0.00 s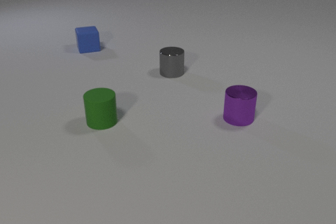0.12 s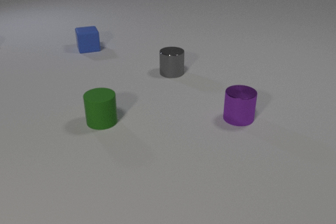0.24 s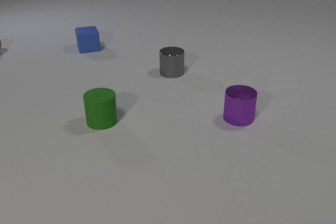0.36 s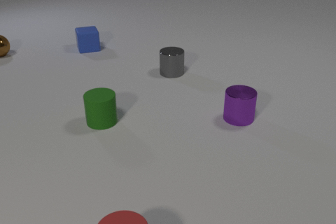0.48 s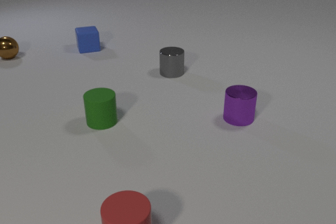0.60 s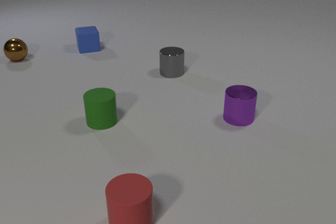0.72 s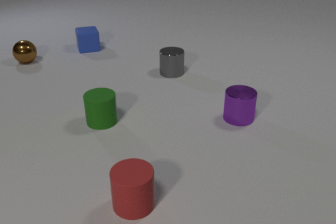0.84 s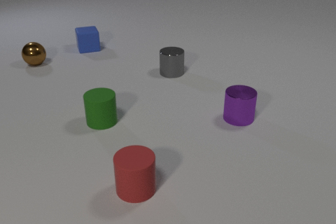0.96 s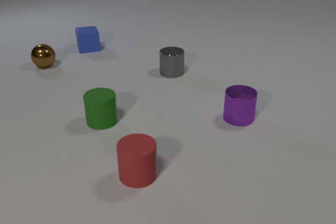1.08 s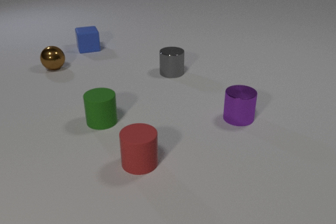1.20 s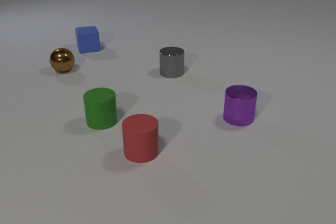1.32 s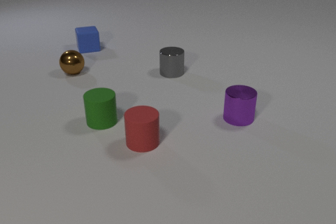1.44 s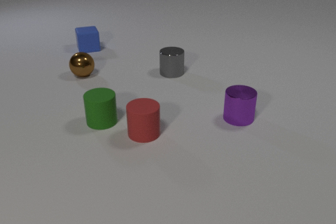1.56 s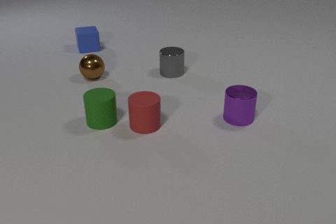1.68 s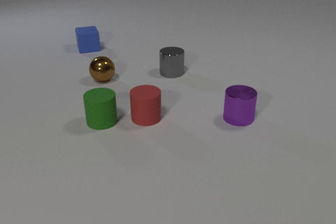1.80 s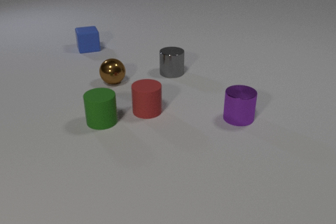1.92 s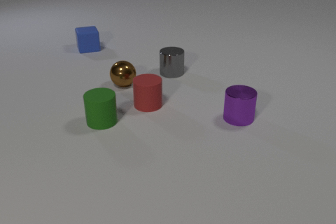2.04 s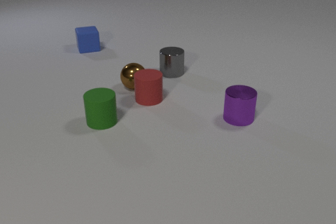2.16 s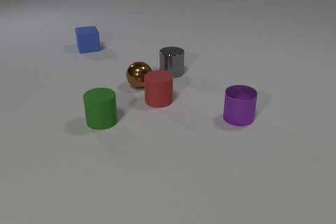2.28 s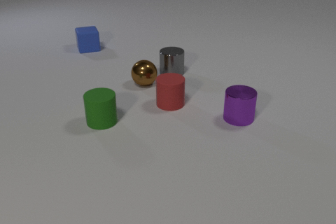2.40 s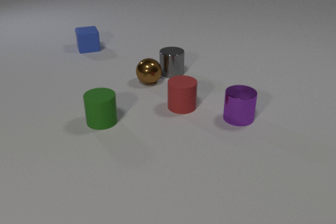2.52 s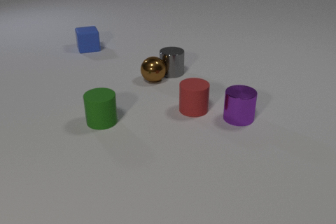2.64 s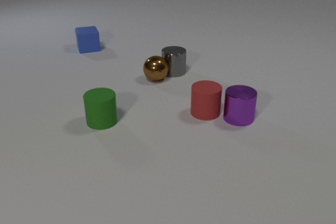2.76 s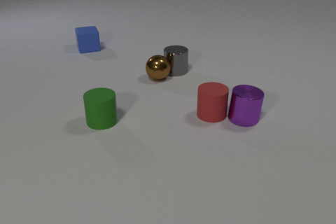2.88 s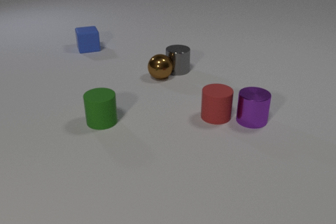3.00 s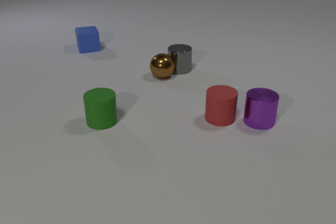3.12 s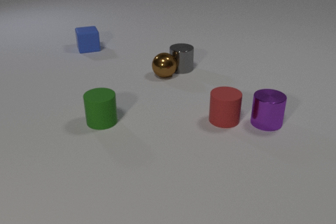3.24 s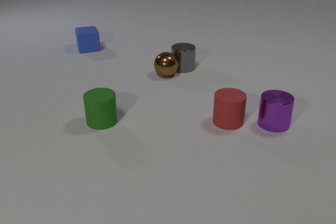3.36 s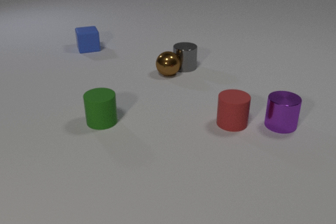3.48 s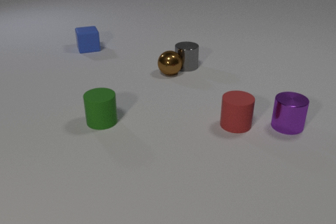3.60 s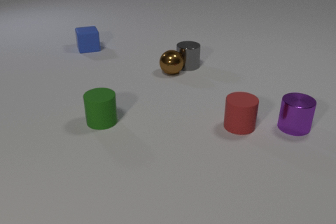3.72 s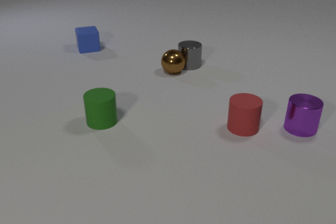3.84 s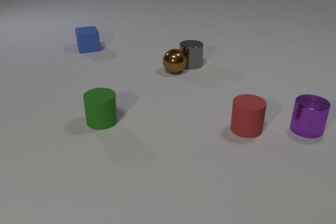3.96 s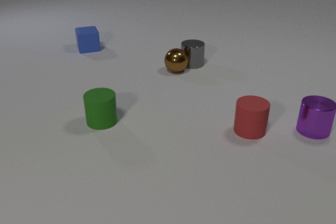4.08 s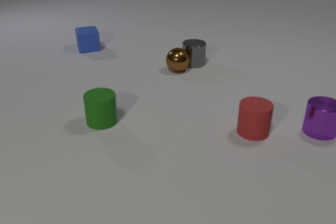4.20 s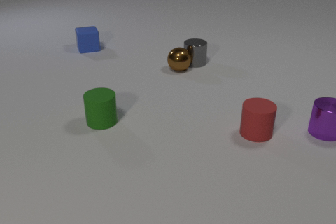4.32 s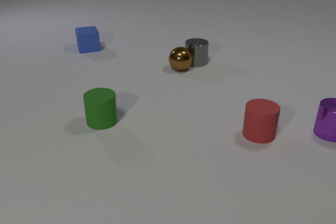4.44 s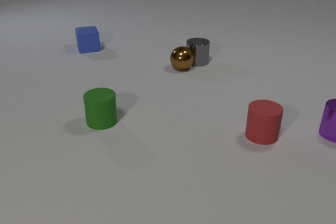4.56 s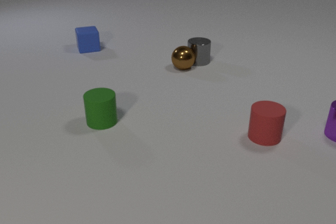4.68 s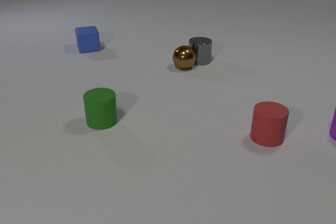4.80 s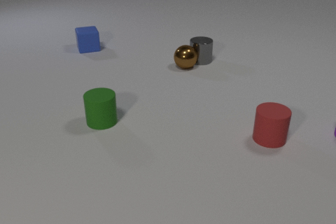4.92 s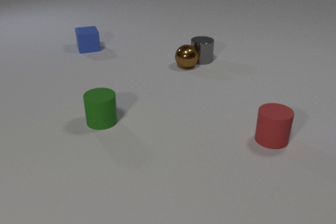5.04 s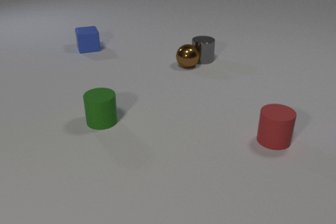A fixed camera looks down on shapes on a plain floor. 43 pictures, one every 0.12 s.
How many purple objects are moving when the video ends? 0.
How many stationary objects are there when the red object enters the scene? 4.
What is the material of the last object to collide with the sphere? metal.
0.00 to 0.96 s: The red rubber cylinder comes in at the bottom edge, slides away from the camera. The brown metal sphere comes in at the left edge, rolls toward the camera and to the right.
0.96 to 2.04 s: The red rubber cylinder slides away from the camera. The brown metal sphere rolls to the right and toward the camera.
2.04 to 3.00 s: The red rubber cylinder slides to the right and toward the camera. The brown metal sphere rolls to the right and away from the camera. The purple metal cylinder slides to the right. The gray metal cylinder slides away from the camera and to the right. The red rubber cylinder and the brown metal sphere collide. The brown metal sphere and the gray metal cylinder collide. The red rubber cylinder and the purple metal cylinder collide.
3.00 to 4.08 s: The red rubber cylinder slides to the right and toward the camera. The brown metal sphere rolls away from the camera and to the right. The purple metal cylinder slides to the right. The gray metal cylinder slides away from the camera and to the right.
4.08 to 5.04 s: The red rubber cylinder slides to the right and toward the camera. The brown metal sphere rolls away from the camera and to the right. The purple metal cylinder slides to the right, leaves at the right edge. The gray metal cylinder slides away from the camera and to the right.
